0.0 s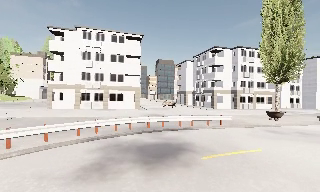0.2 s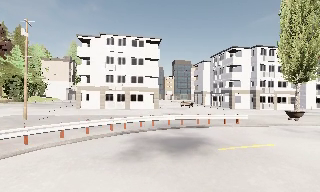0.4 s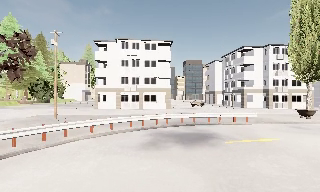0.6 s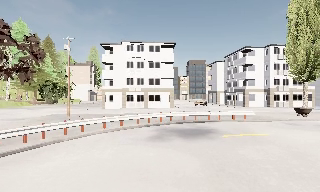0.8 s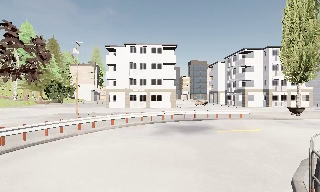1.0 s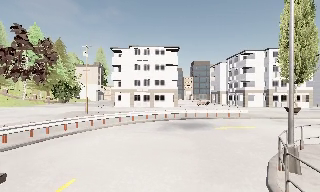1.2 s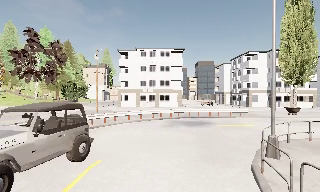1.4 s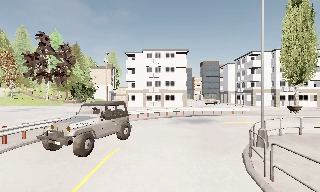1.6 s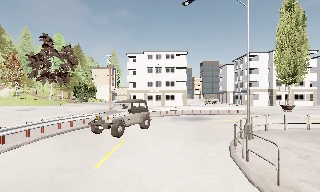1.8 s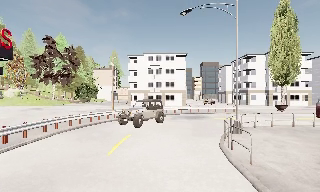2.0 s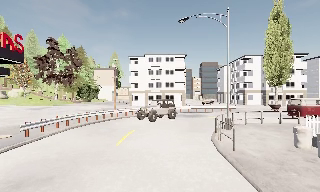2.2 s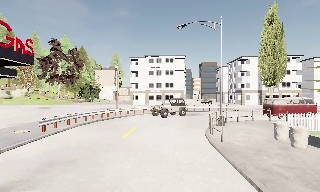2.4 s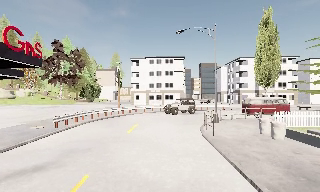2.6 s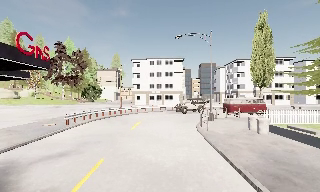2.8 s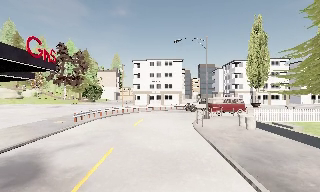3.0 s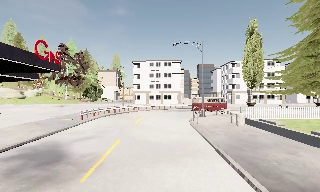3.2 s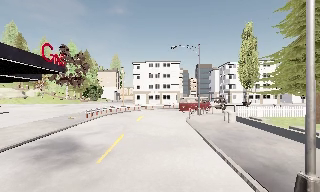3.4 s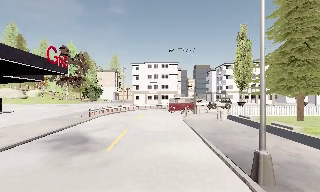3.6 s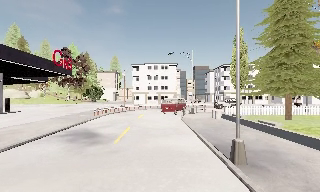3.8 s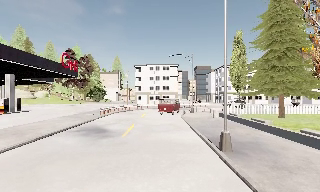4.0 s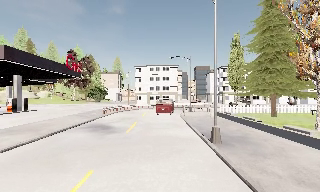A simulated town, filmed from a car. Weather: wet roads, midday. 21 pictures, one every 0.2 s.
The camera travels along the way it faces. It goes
backward.
0.0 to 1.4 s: The camera swings to its left by about 15 degrees, and the scene slides to the right. It travels backward, about 8 m, so what stands in front gets smaller.
1.4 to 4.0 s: The camera travels backward, about 15 m, so what stands in front gets smaller.
The film runs backward here.
